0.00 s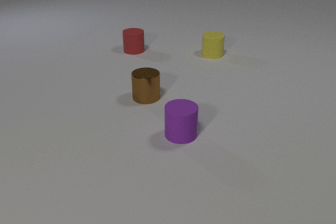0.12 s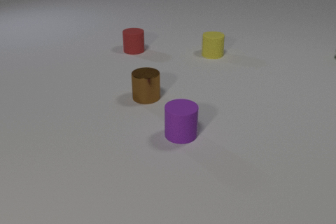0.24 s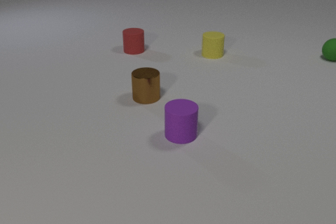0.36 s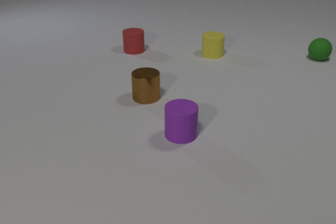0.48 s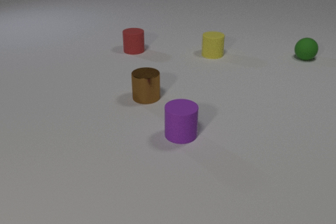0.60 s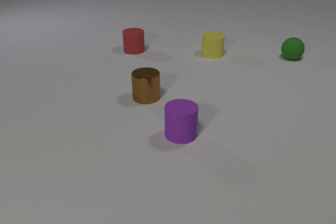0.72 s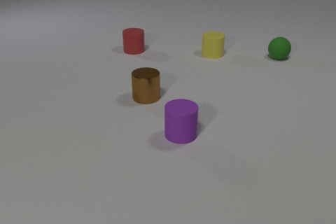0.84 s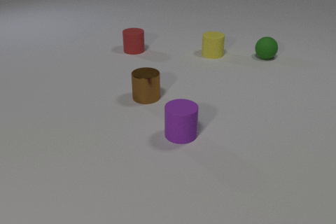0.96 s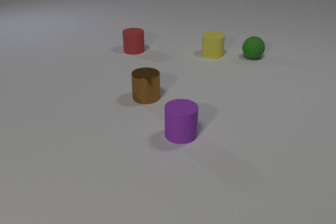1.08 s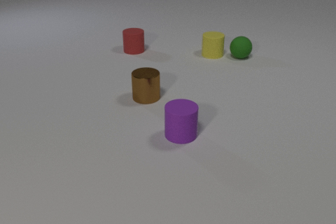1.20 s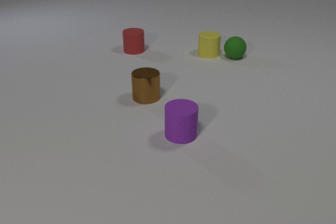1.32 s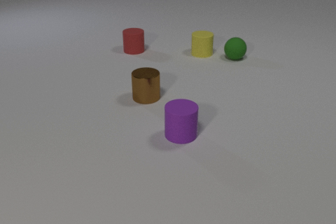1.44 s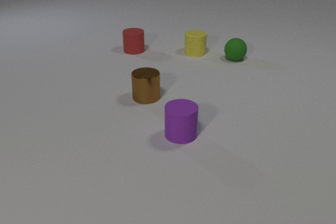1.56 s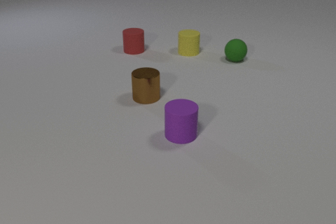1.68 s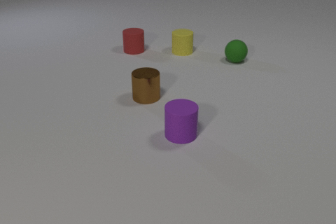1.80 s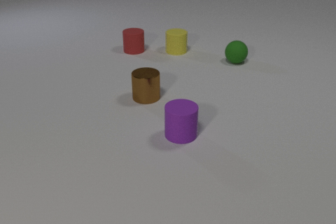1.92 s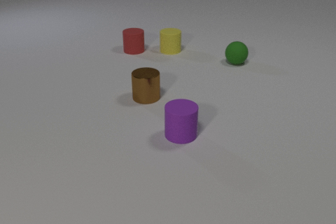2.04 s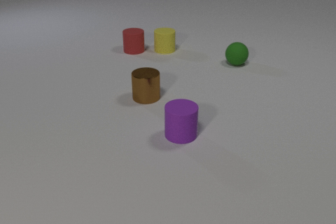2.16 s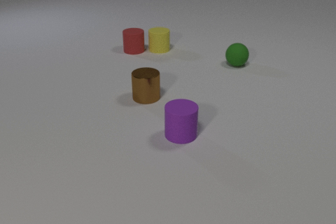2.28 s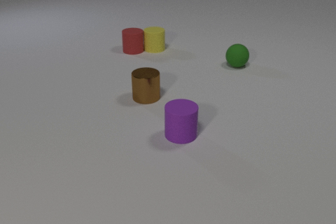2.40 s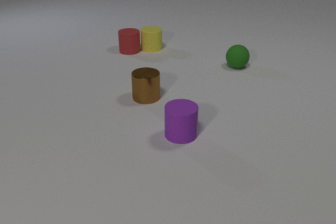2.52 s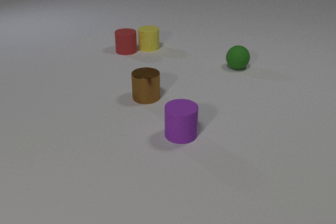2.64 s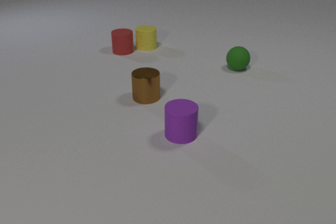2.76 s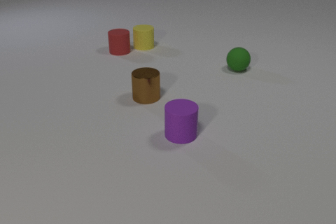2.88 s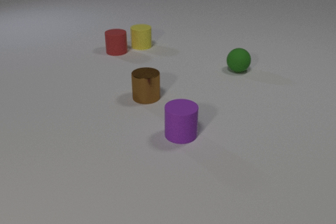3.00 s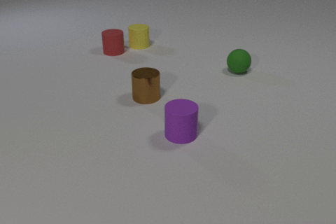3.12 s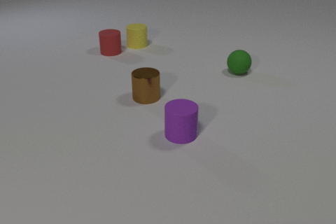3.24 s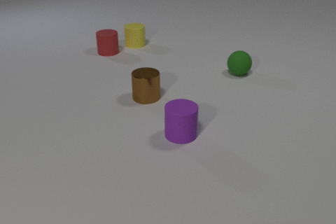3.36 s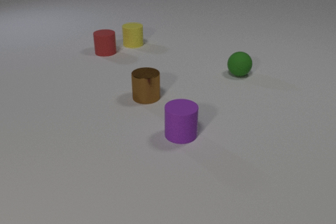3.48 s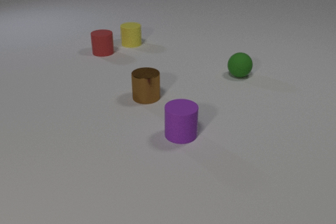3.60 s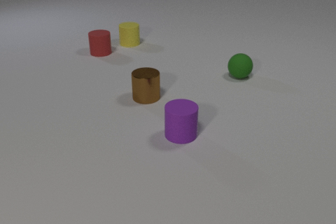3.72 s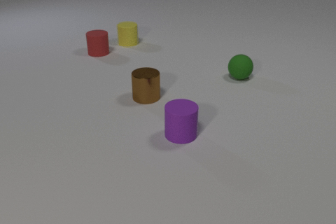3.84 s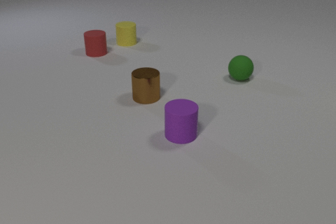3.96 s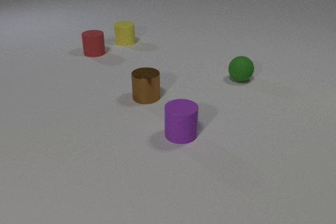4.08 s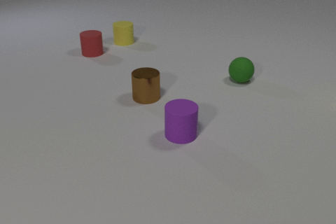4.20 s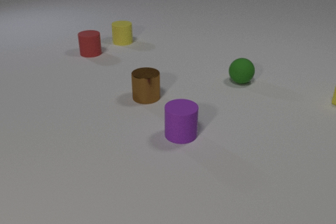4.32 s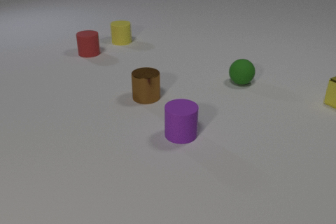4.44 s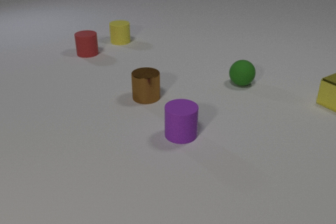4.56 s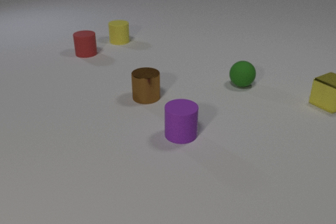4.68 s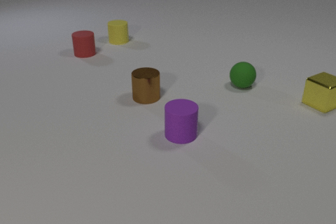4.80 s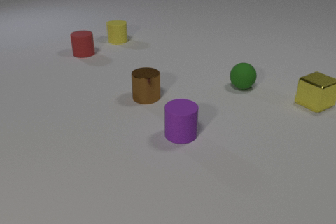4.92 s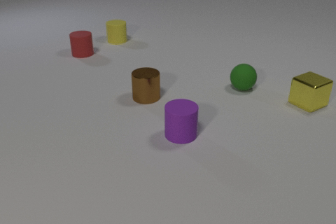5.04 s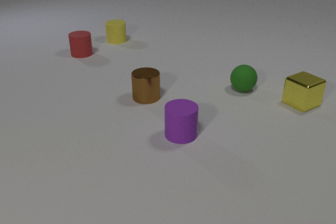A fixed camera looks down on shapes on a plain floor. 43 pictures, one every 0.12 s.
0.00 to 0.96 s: The green rubber sphere comes in at the right edge, rolls to the left.
0.96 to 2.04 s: The green rubber sphere rolls toward the camera and to the left. The yellow rubber cylinder slides to the left. The green rubber sphere and the yellow rubber cylinder collide.
2.04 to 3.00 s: The green rubber sphere rolls toward the camera. The yellow rubber cylinder slides to the left and away from the camera. The red rubber cylinder slides to the left. The yellow rubber cylinder and the red rubber cylinder collide.
3.00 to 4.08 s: The green rubber sphere rolls toward the camera. The yellow rubber cylinder slides to the left and away from the camera. The red rubber cylinder slides to the left.
4.08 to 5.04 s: The green rubber sphere rolls toward the camera. The yellow rubber cylinder slides to the left and away from the camera. The yellow metal cube comes in at the right edge, slides to the left. The red rubber cylinder slides to the left.
Are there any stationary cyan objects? no.
How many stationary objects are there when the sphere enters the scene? 4.
Are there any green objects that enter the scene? yes.
